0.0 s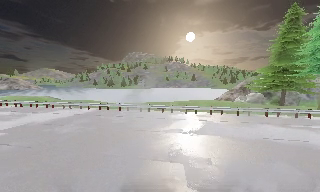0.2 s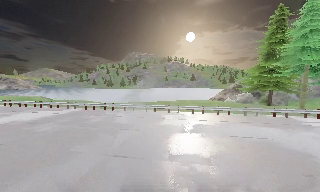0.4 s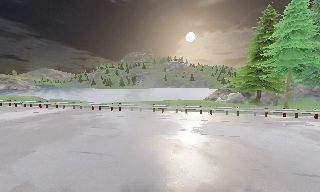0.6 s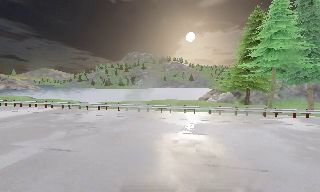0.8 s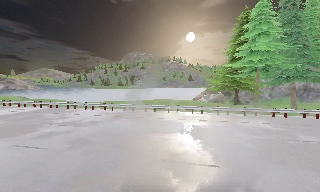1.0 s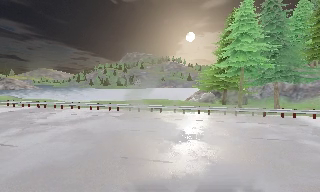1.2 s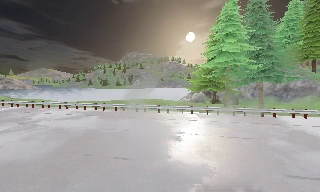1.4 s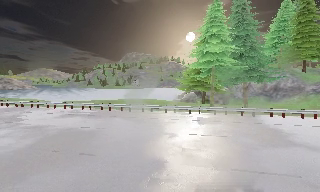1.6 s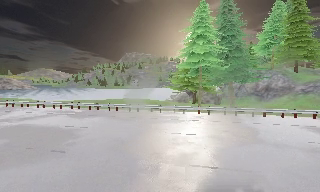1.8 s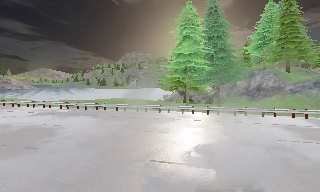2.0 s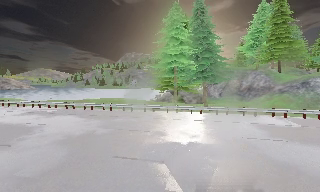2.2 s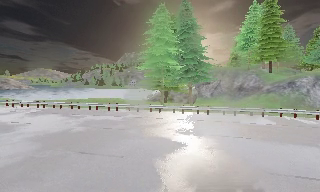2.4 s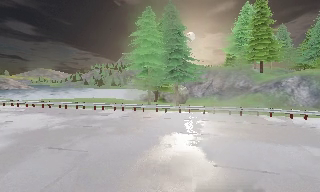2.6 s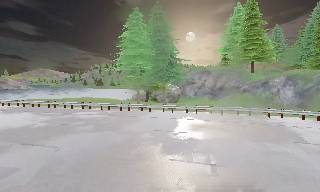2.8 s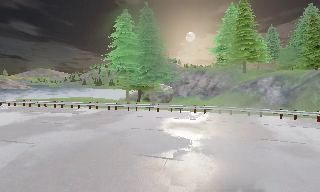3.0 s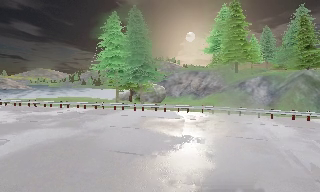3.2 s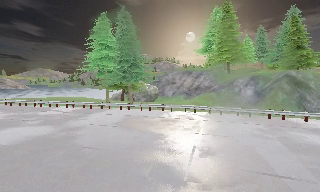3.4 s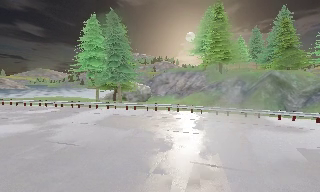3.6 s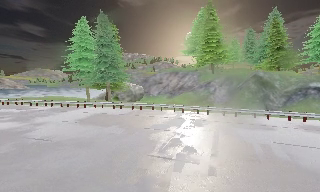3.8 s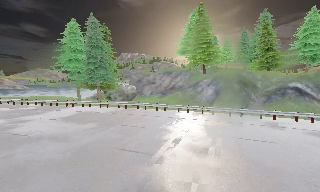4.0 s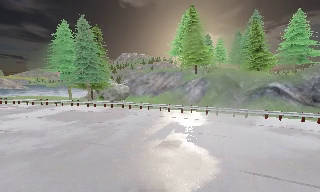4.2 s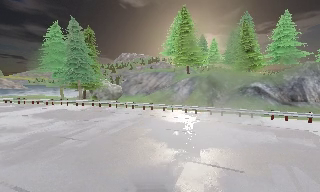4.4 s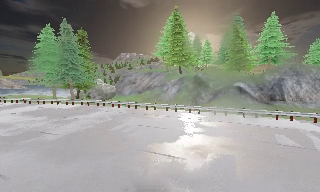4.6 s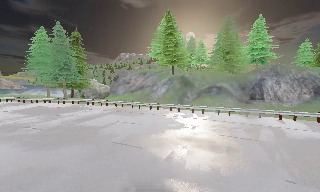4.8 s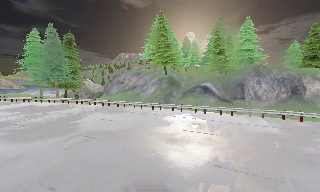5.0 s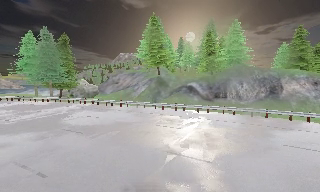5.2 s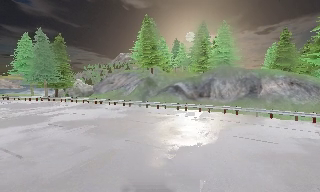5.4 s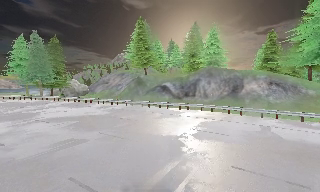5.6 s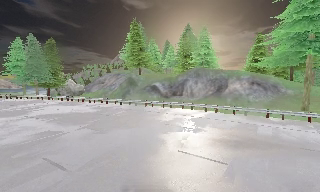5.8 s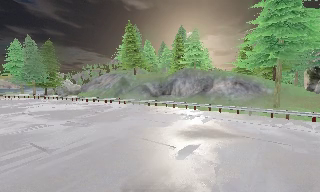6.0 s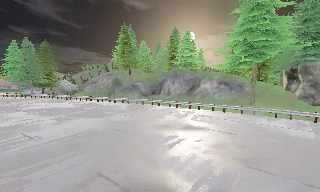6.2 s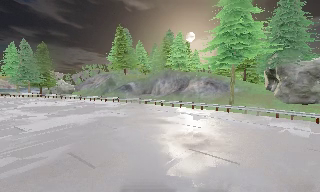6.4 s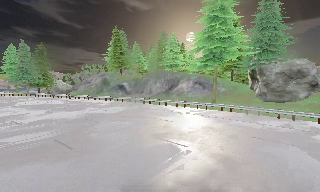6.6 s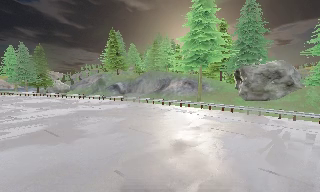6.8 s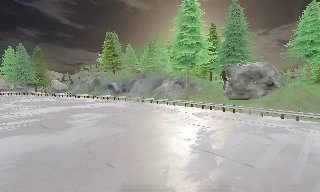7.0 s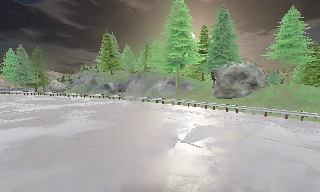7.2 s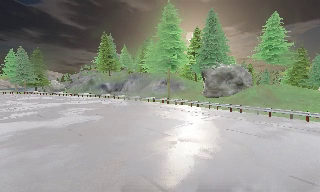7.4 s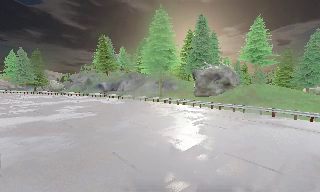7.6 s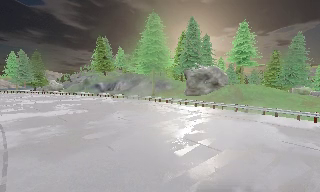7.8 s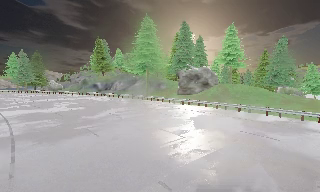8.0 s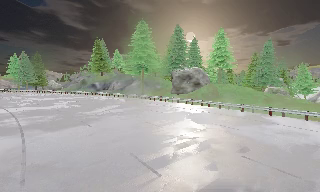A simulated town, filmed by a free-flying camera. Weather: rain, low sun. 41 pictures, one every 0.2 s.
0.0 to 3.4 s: The camera travels to its right, about 25 m, so close, fixed things drift to the left.
3.4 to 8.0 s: The camera travels to its right and backward, about 50 m, so close, fixed things drift to the left.
The film runs backward here.
